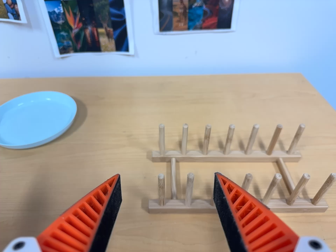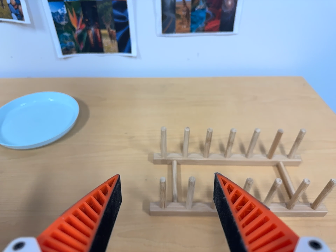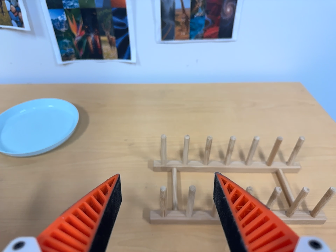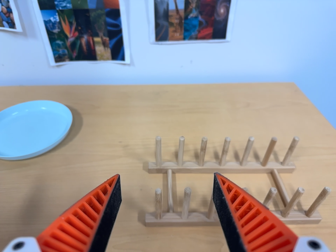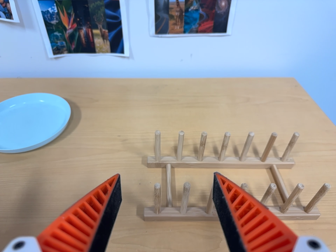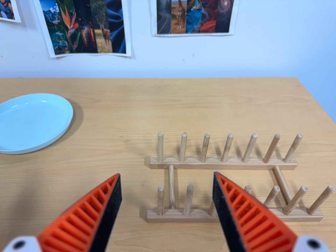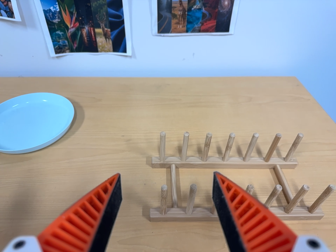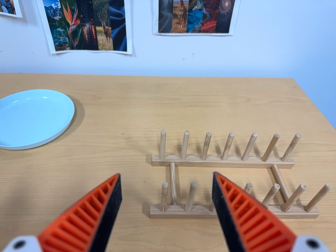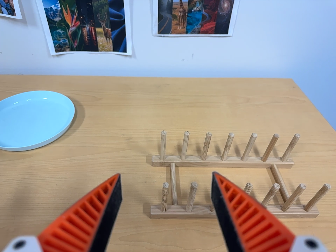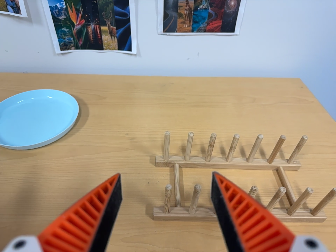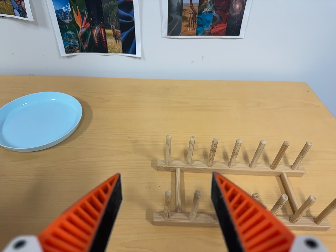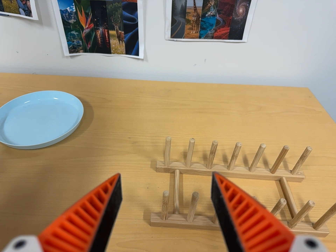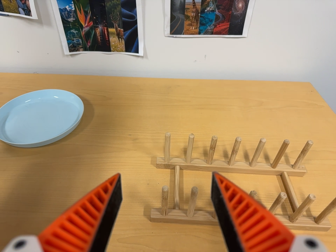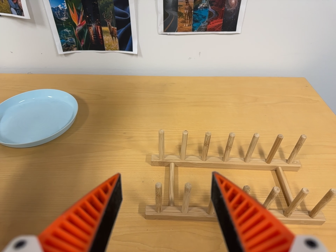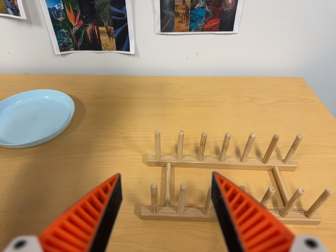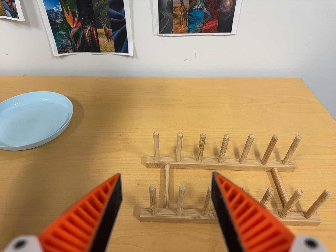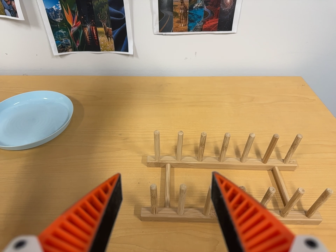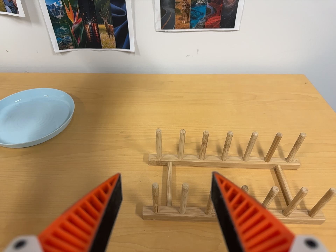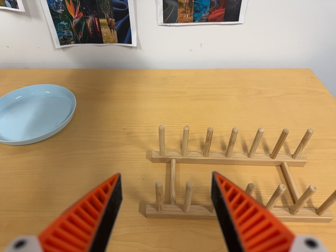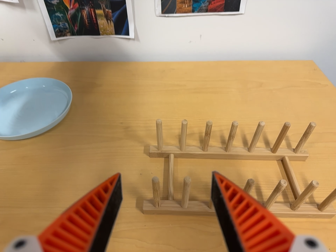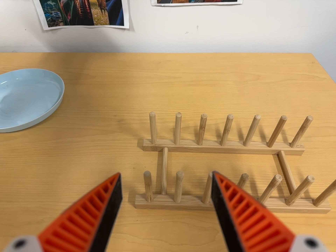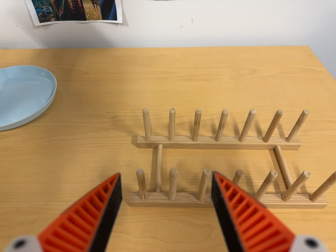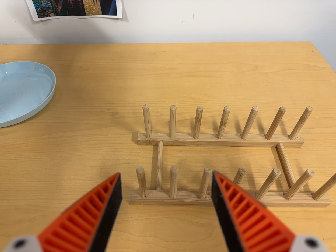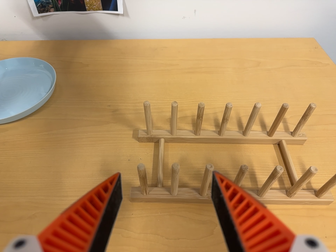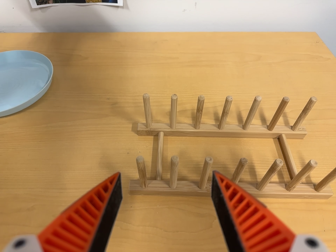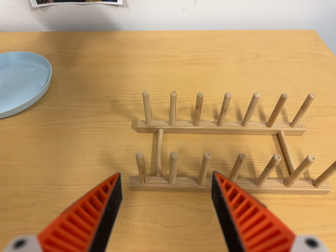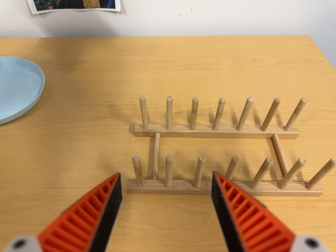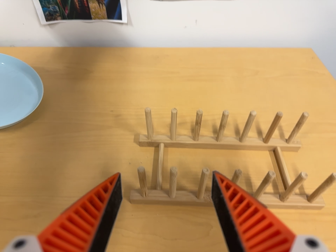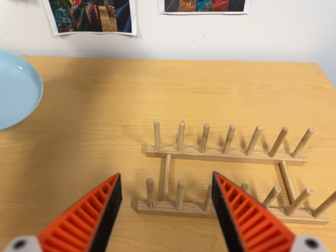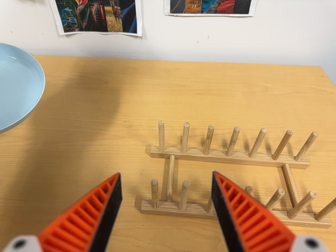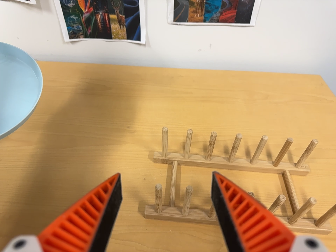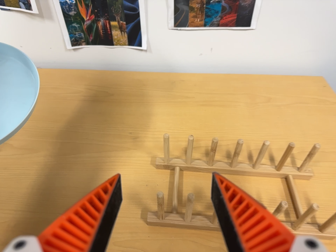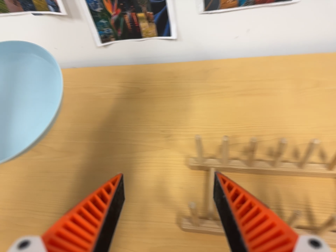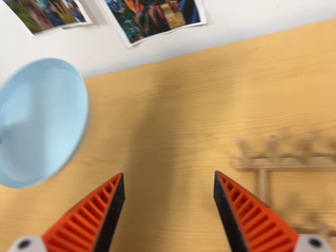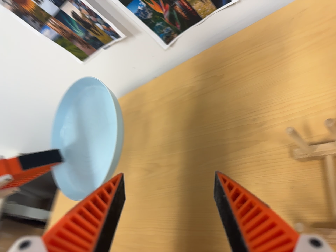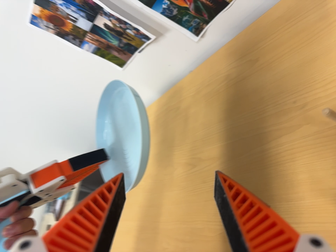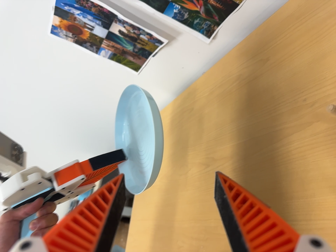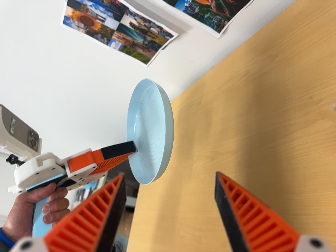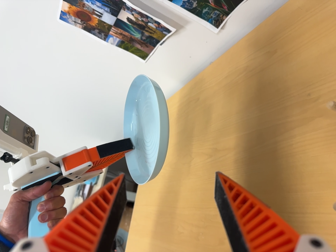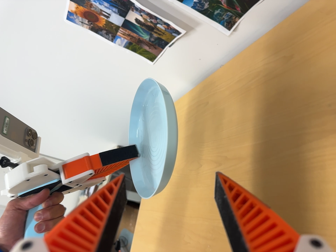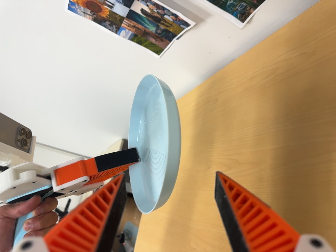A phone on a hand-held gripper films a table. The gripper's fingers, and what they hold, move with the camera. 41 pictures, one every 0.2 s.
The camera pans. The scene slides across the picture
to the right.
0.0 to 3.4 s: The camera shifts only a little, or ends up much as it began.
3.4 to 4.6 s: The camera travels forward, about 5 cm, so what stands in front looms larger.
4.6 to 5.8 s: The camera shifts only a little, or ends up much as it began.
5.8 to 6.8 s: The camera swings to its left by about 40 degrees, and the scene slides to the right. It travels toward the top of its view, to its right and forward, about 14 cm. Its aim tips toward the bottom of its view by about 10 degrees. It rolls about its line of sight by about 25 degrees, and the scene rotates counterclockwise.
6.8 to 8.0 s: The camera pans to its left by about 20 degrees. It travels toward the top of its view and to its right, about 8 cm.
The film runs forward here.
